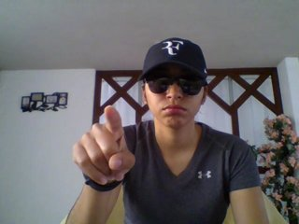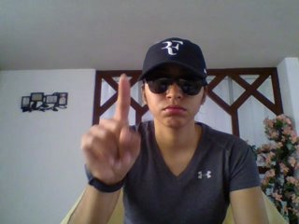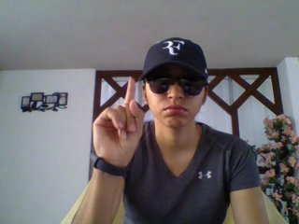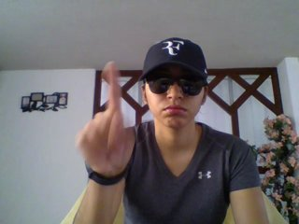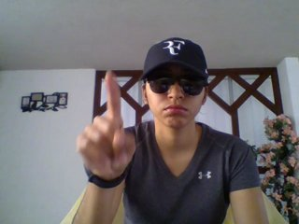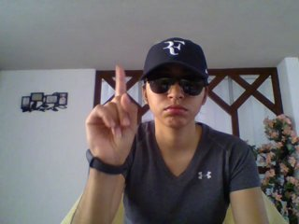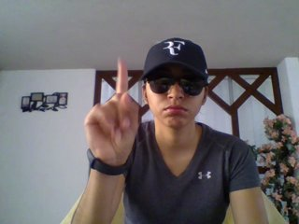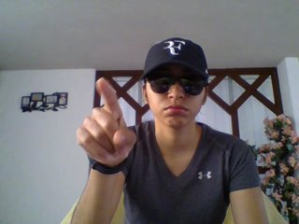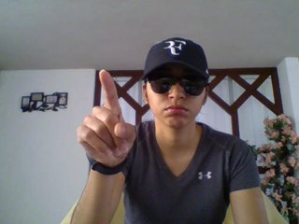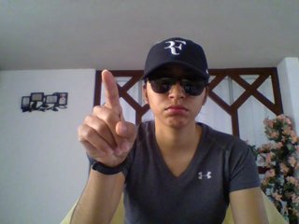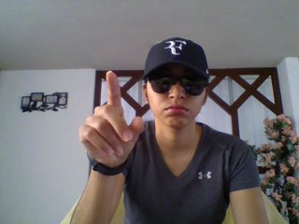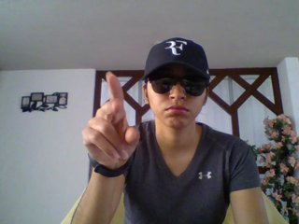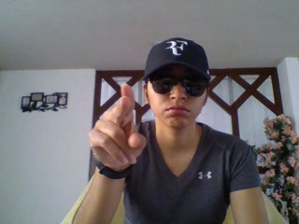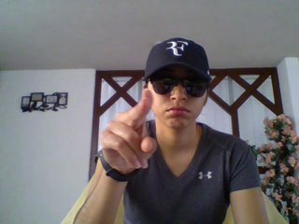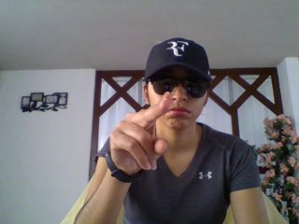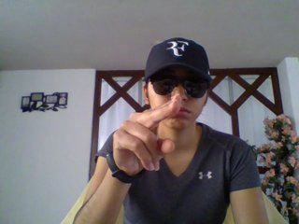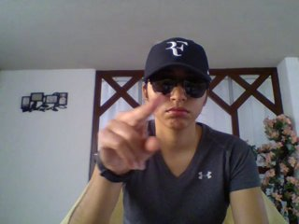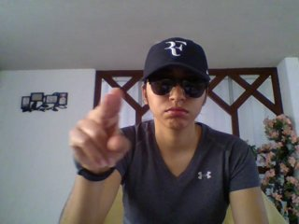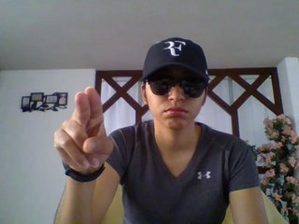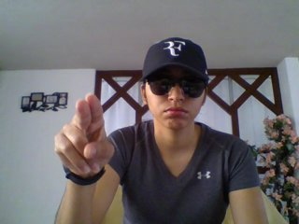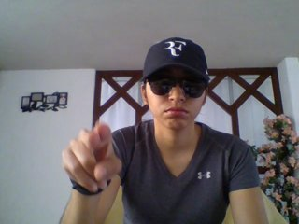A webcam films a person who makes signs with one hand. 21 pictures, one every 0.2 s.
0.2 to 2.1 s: Double click with one finger.
2.2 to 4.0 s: Pointing with two fingers.
